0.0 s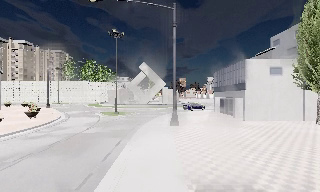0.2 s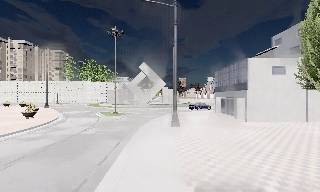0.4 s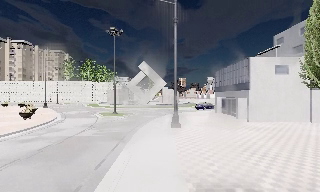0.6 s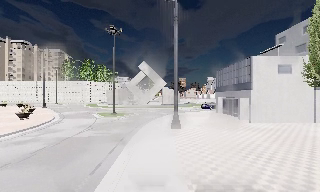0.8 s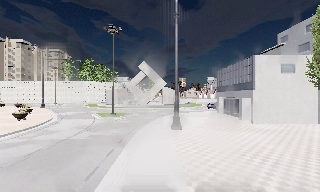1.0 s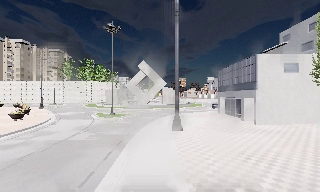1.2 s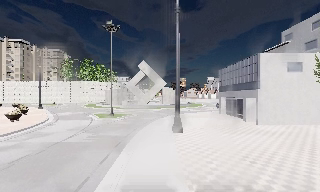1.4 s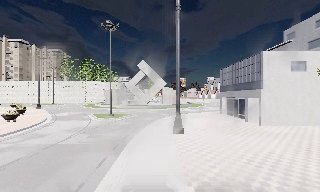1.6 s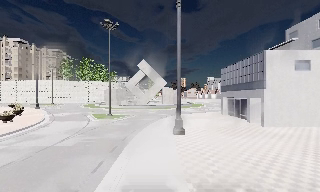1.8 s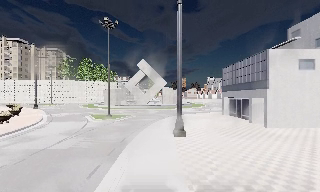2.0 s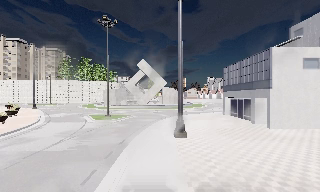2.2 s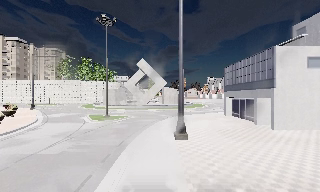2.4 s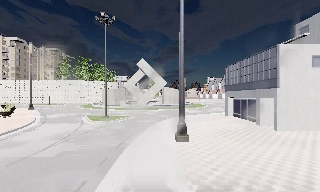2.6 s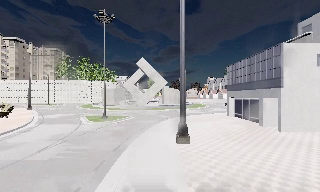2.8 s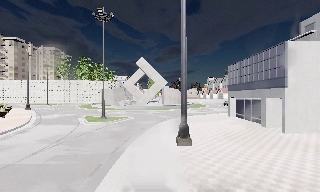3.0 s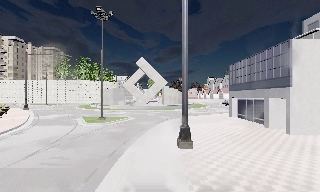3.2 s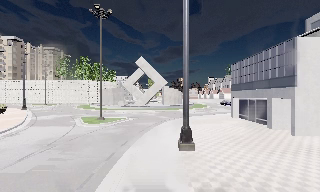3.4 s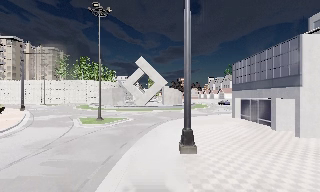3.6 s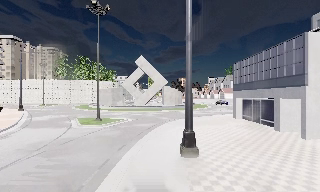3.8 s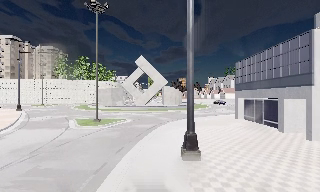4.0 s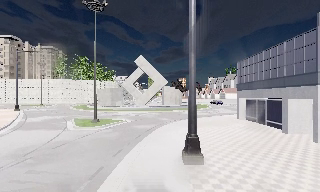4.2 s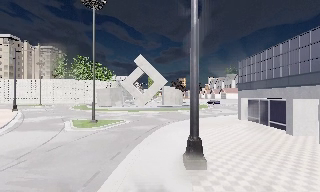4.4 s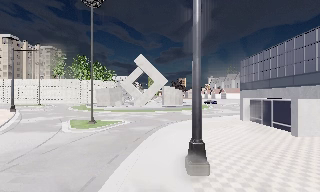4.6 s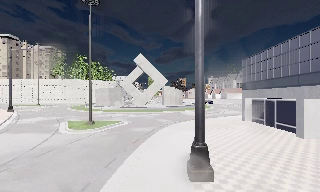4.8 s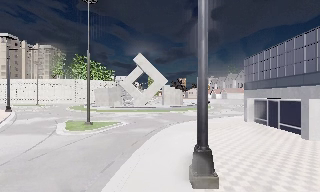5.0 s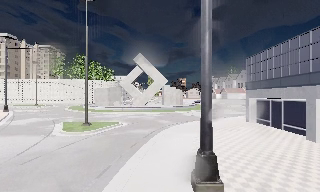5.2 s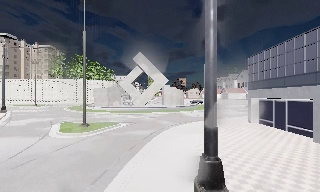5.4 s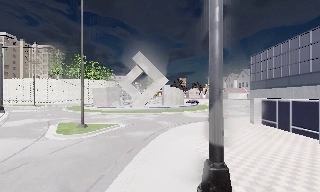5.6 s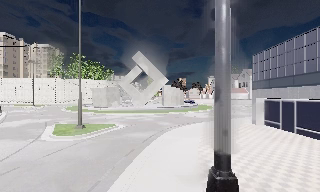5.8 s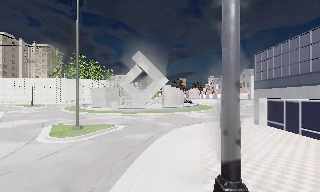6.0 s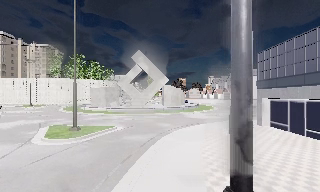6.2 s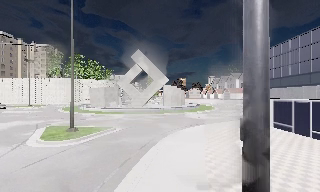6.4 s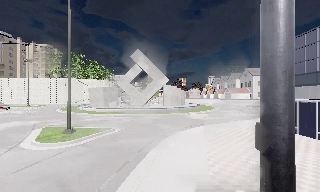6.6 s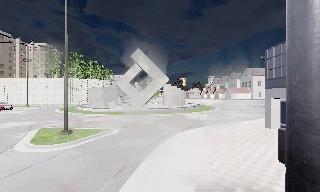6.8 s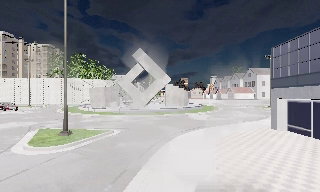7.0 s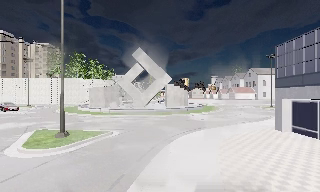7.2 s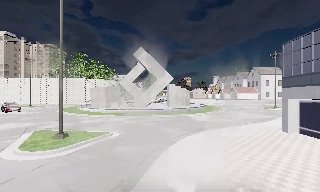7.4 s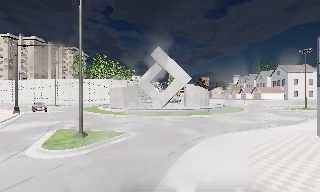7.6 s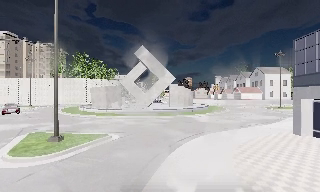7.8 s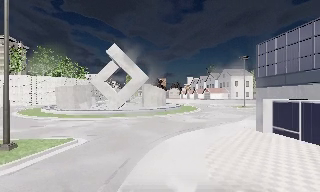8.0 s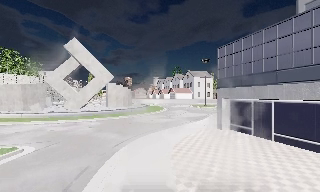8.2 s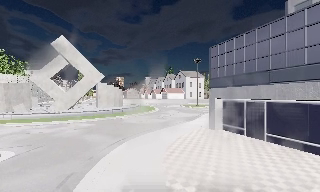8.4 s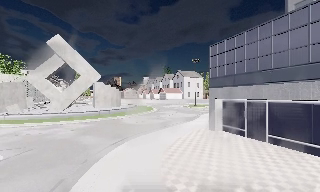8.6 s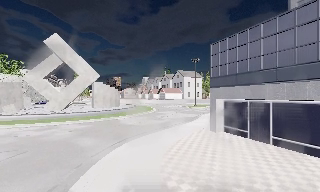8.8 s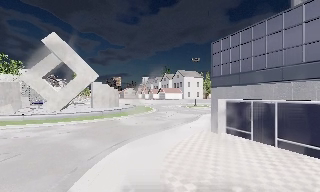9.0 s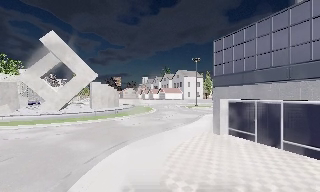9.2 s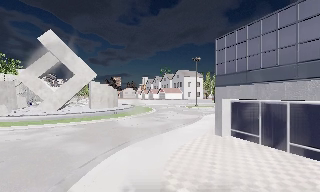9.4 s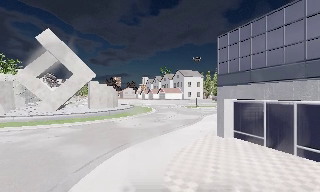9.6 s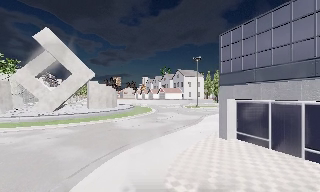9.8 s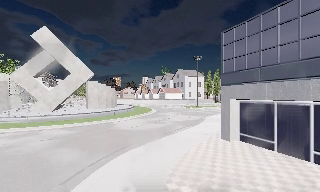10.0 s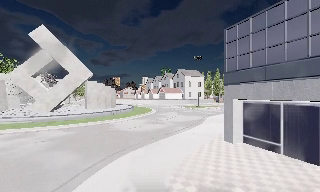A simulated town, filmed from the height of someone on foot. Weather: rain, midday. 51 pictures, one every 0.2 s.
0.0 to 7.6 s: The camera travels forward, about 14 m, so what stands in front looms larger.
7.6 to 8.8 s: The scene slides to the left, as the camera pans about 25 degrees to its right. It travels forward, about 2 m, so what stands in front looms larger.
8.8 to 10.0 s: The camera travels forward, about 2 m, so what stands in front looms larger.
The film runs forward here.
